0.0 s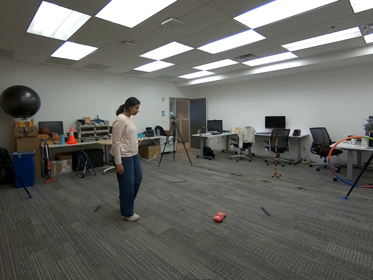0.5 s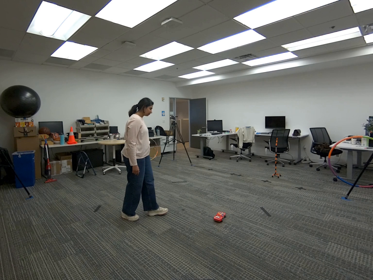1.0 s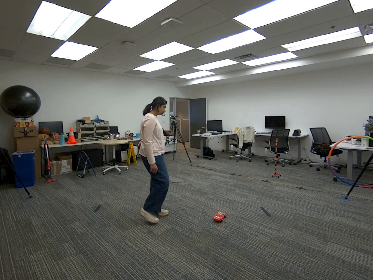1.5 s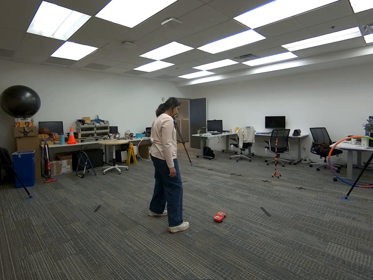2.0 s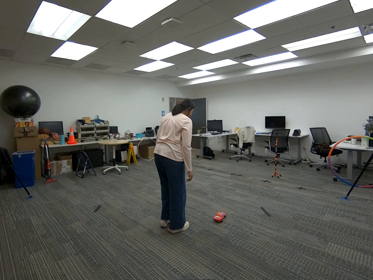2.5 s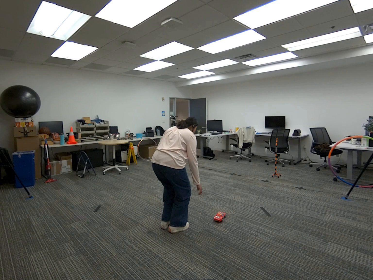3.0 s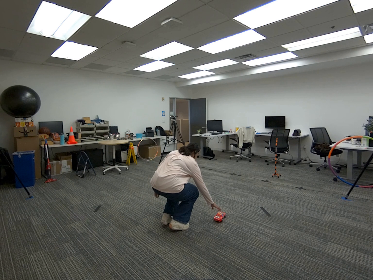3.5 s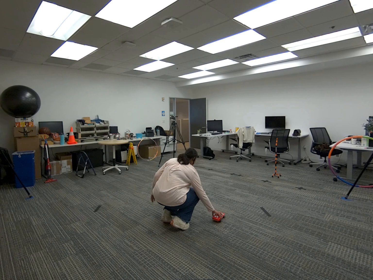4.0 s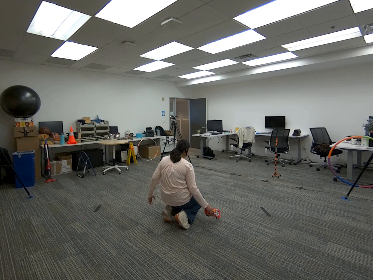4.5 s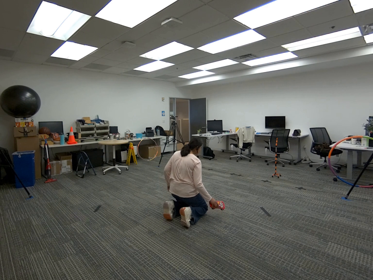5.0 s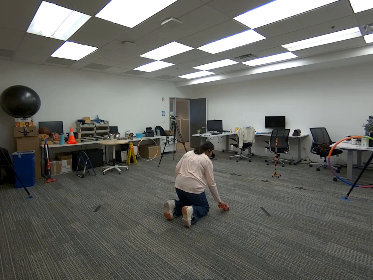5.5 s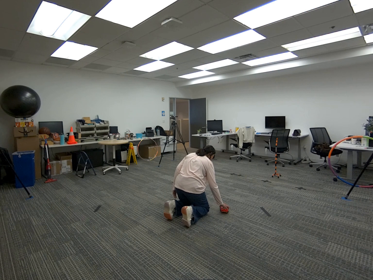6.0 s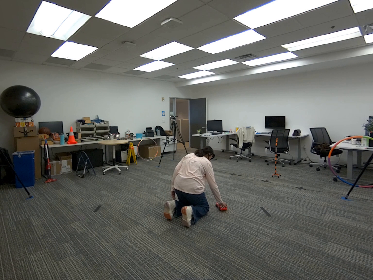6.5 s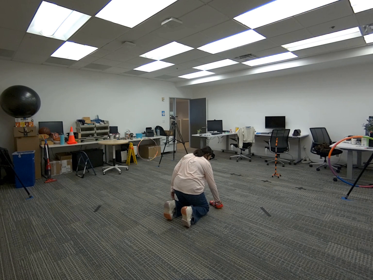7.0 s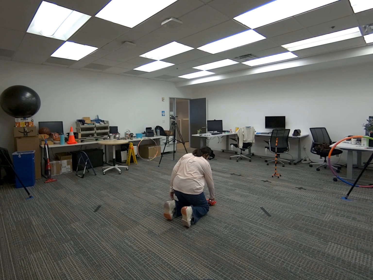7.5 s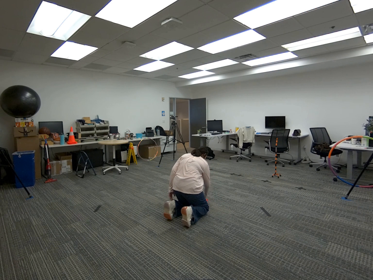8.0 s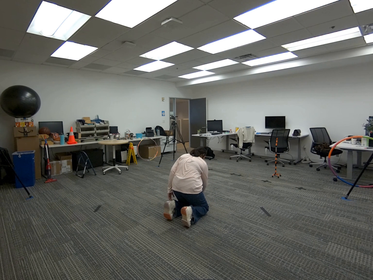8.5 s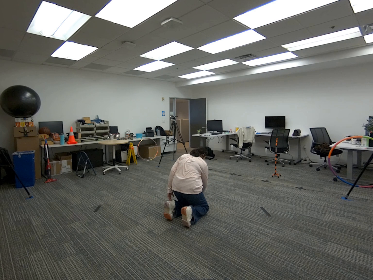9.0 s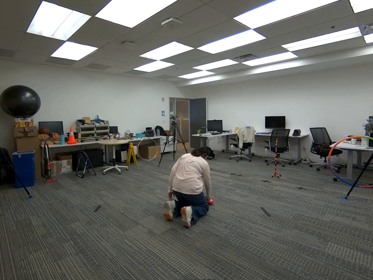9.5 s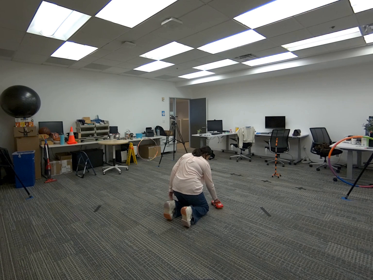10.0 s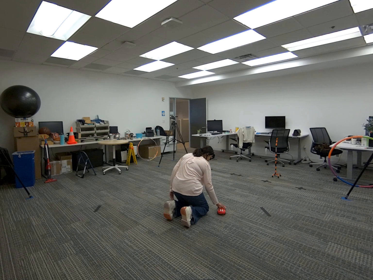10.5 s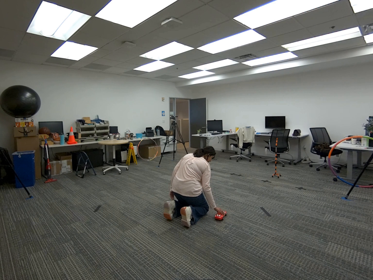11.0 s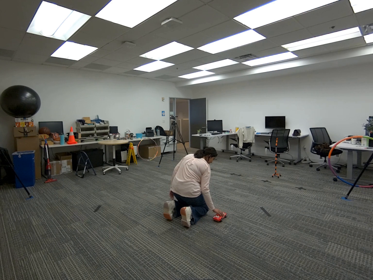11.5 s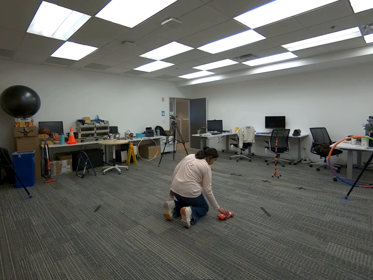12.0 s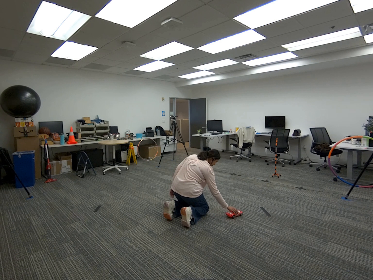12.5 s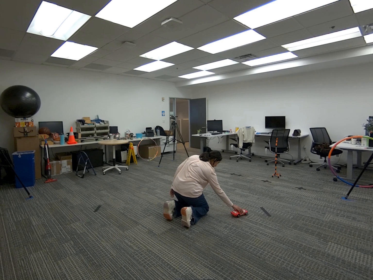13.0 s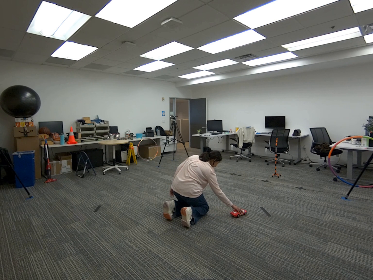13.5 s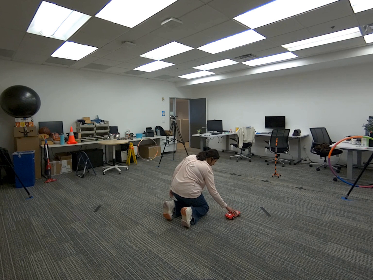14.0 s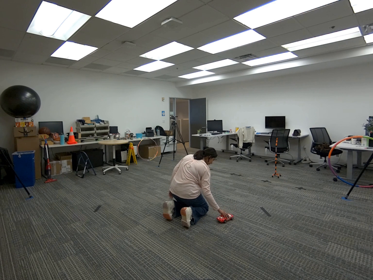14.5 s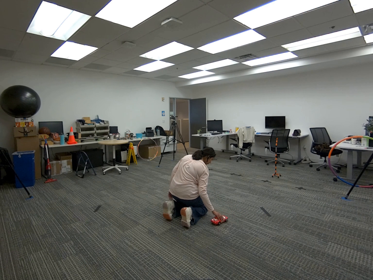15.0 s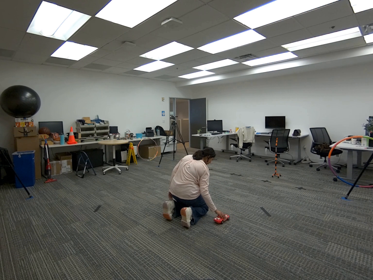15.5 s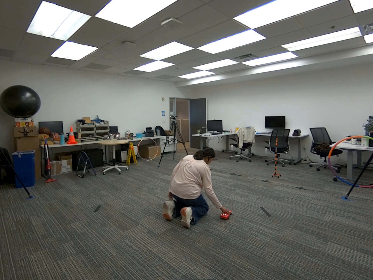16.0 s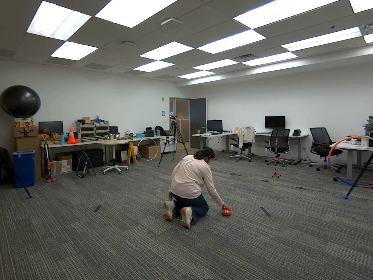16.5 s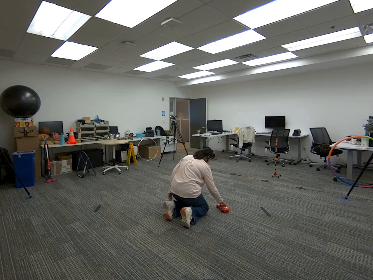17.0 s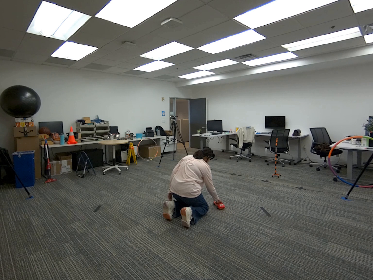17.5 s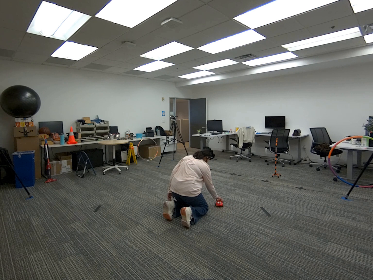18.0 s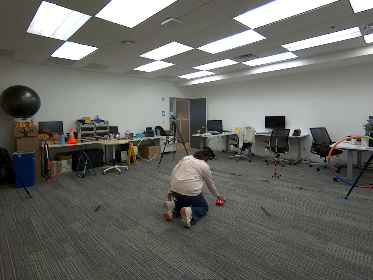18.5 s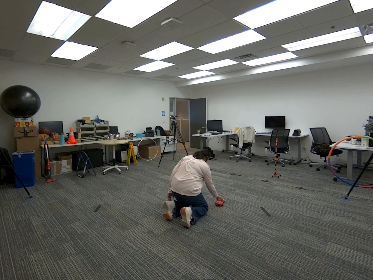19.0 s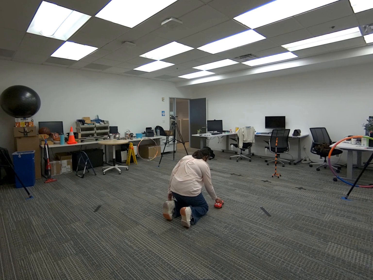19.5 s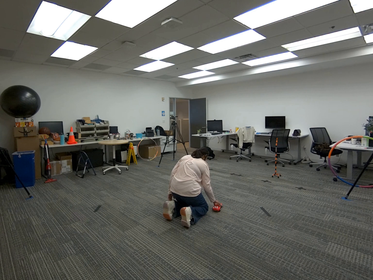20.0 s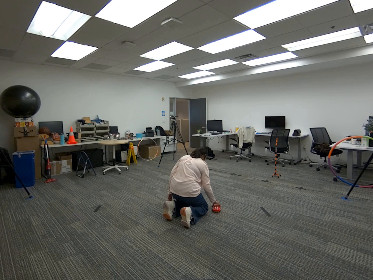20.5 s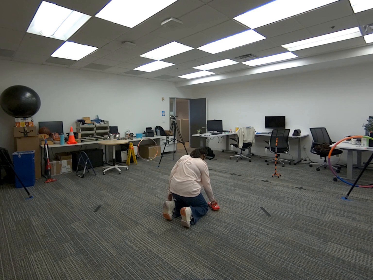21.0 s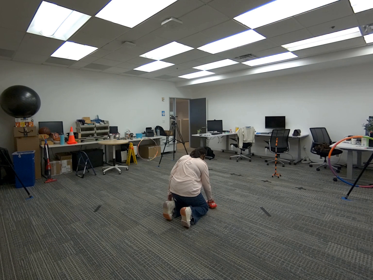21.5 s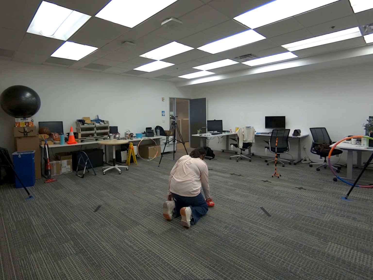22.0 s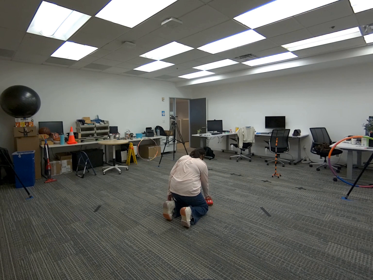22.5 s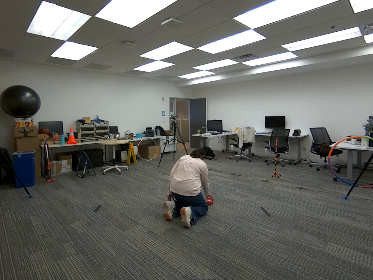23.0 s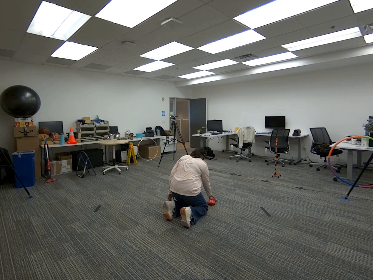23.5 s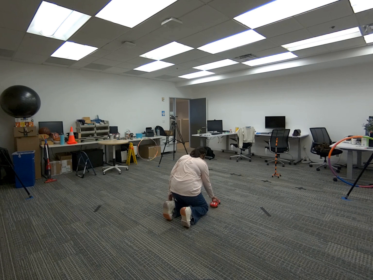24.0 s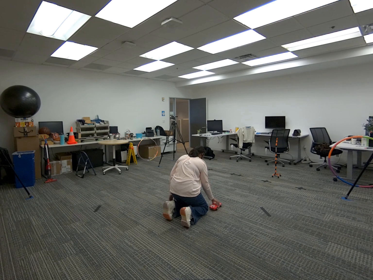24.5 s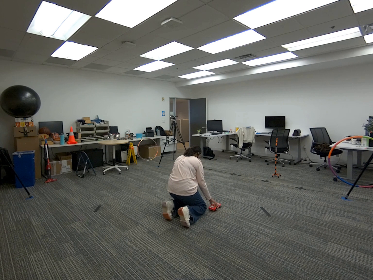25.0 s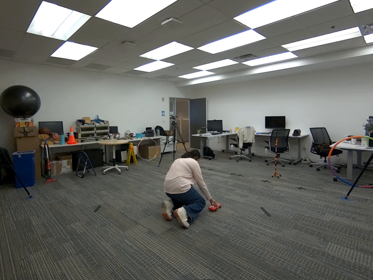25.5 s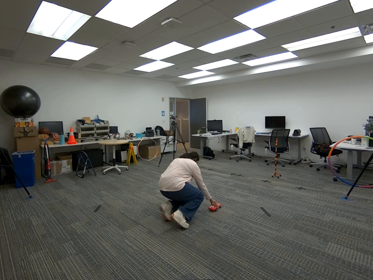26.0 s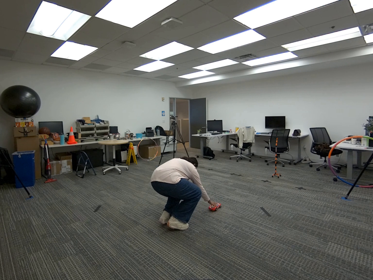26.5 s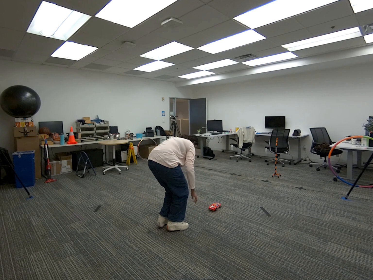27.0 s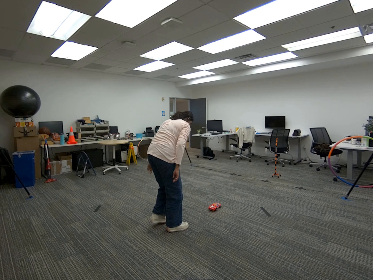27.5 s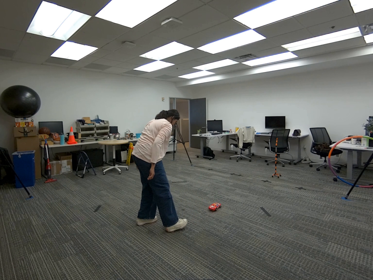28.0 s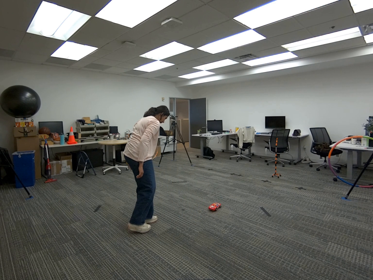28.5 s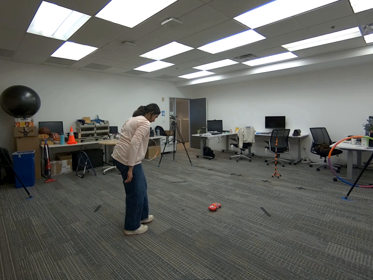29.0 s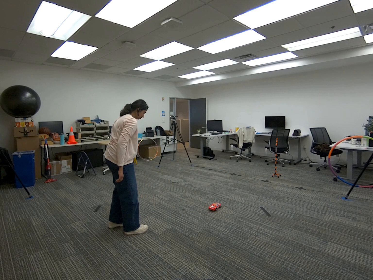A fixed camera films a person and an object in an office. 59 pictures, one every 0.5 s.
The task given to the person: Walk to the toy car on the ground, bend down to your knees and use your hand to roll the car around the ground. Stand up when finished.
